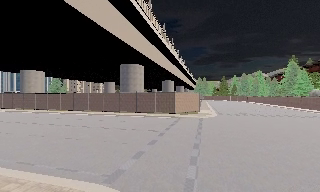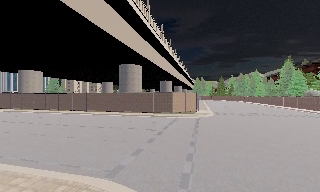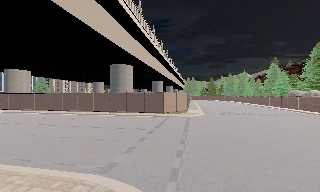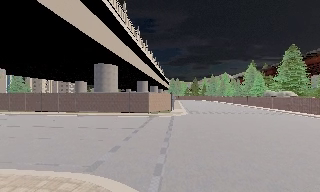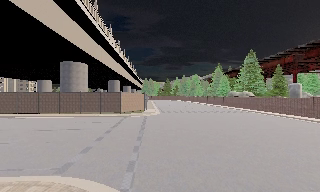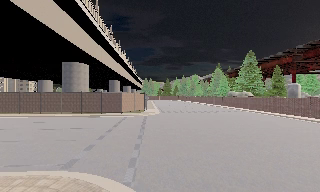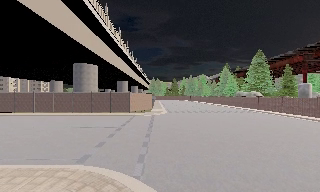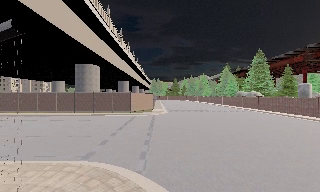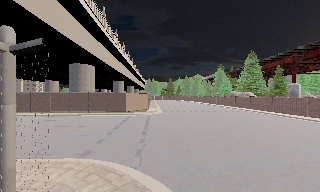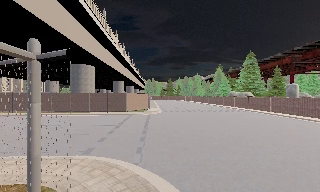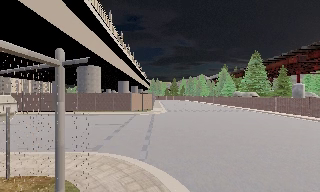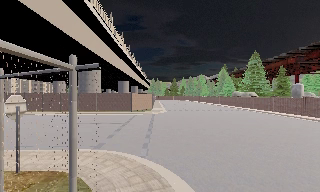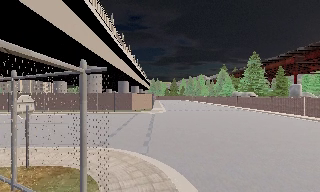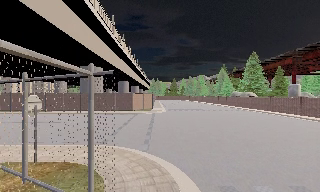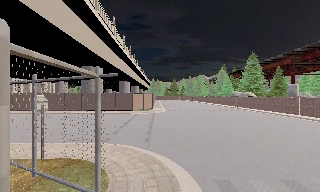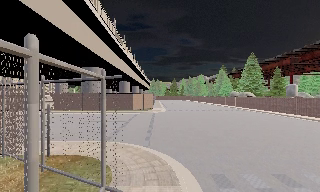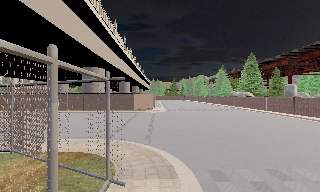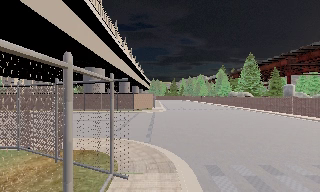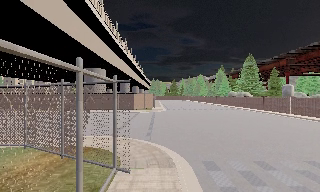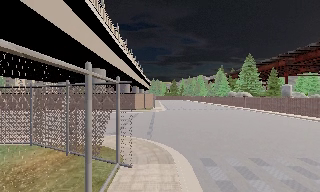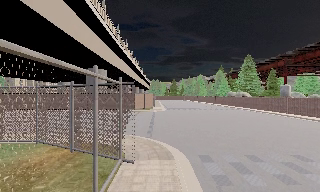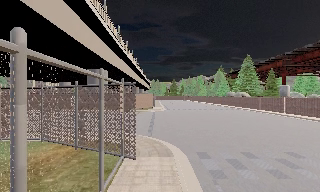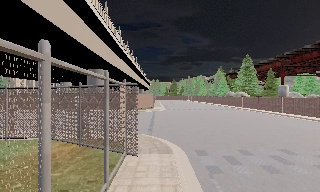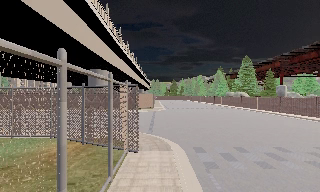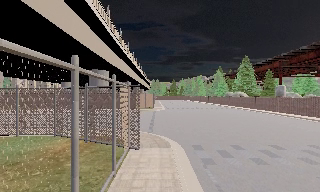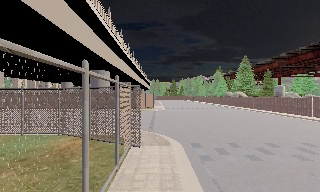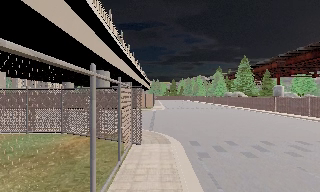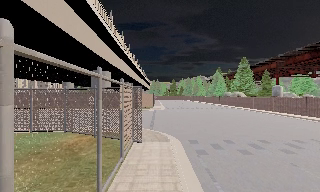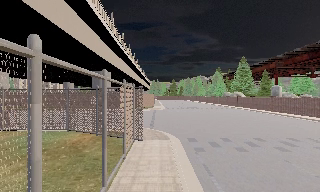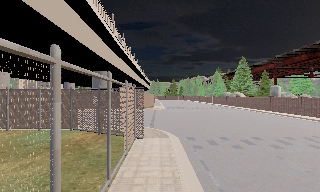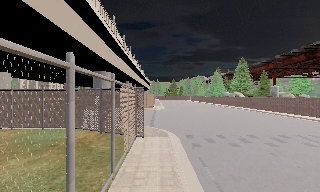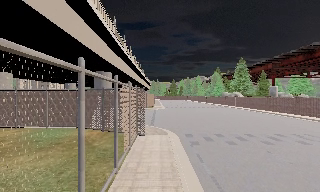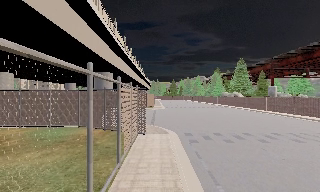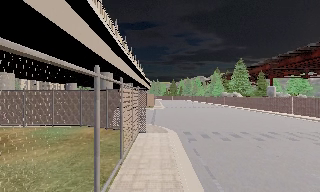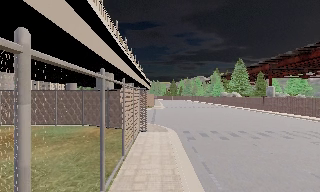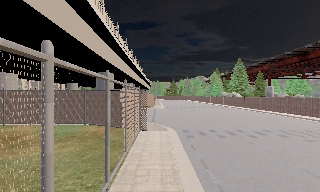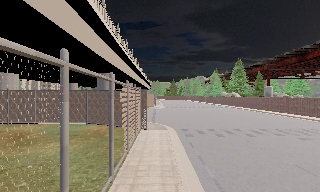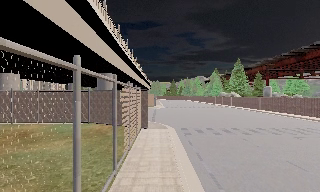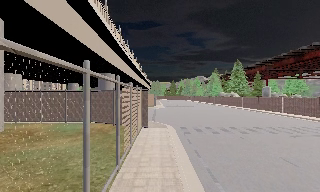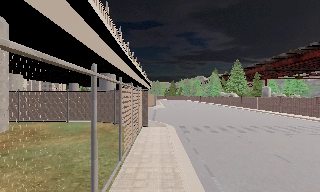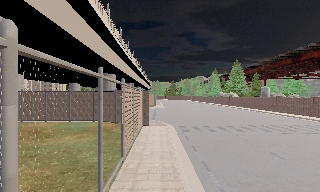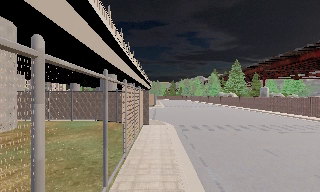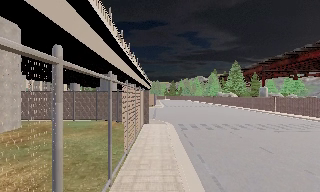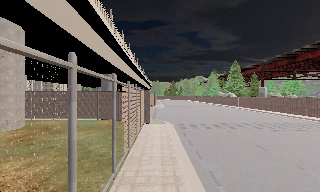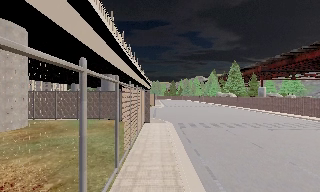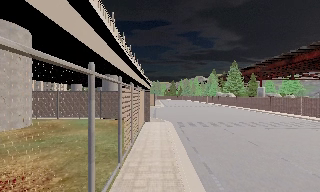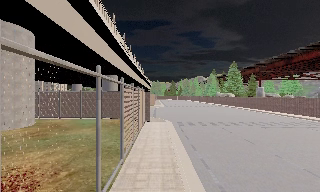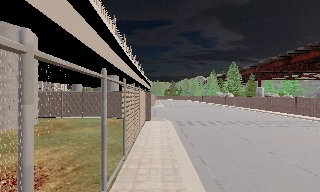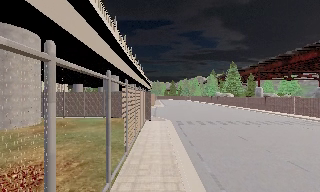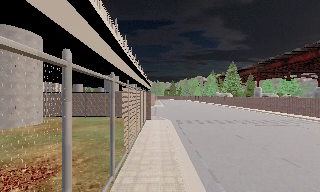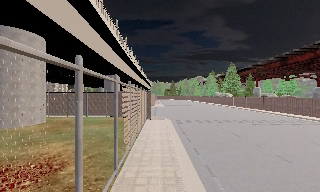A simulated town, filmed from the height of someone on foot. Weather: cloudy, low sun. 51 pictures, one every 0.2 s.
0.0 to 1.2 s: The camera pans to its right, which is clockwise from overhead, by about 15 degrees. It travels backward, about 2 m, so what stands in front gets smaller.
1.2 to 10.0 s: The camera travels backward, about 16 m, so what stands in front gets smaller.
The film runs backward here.
